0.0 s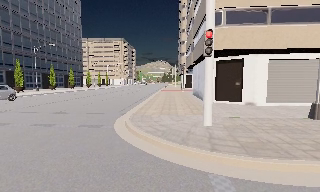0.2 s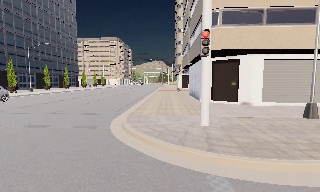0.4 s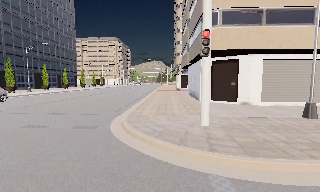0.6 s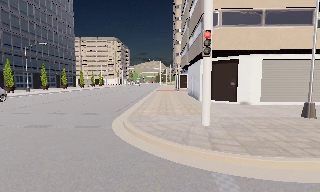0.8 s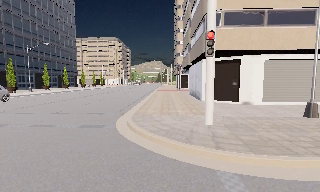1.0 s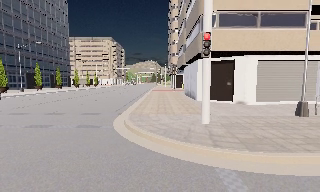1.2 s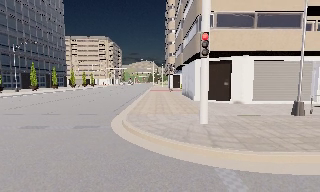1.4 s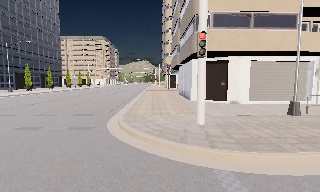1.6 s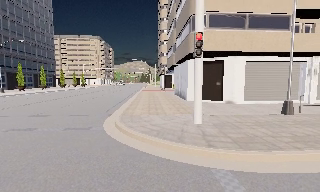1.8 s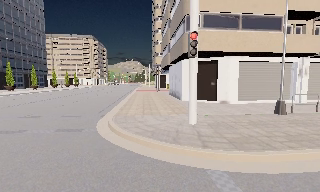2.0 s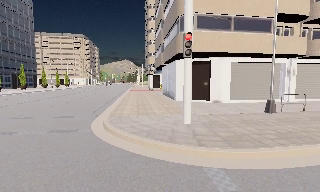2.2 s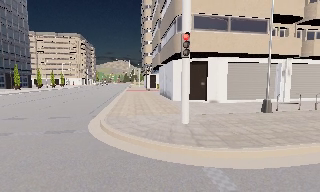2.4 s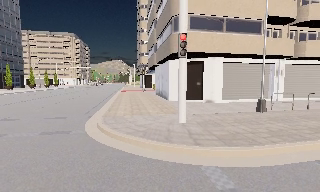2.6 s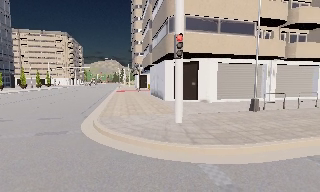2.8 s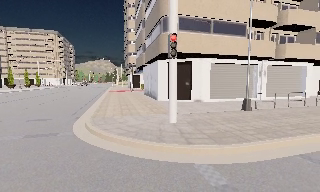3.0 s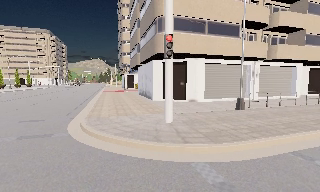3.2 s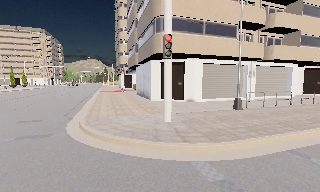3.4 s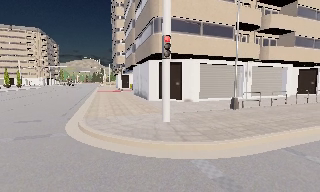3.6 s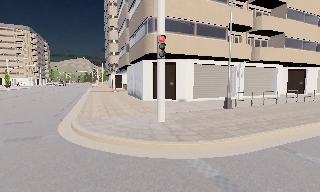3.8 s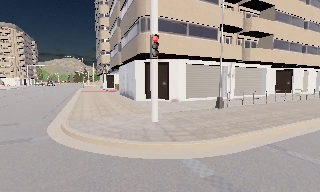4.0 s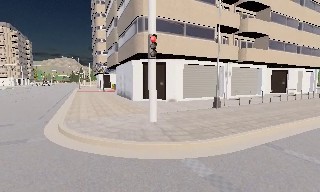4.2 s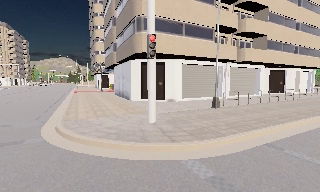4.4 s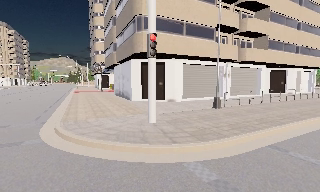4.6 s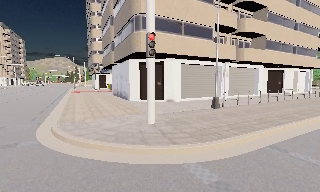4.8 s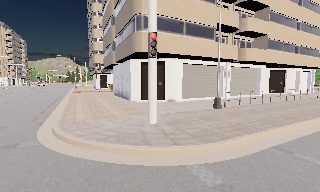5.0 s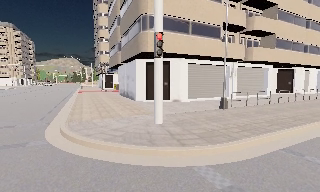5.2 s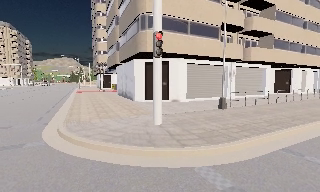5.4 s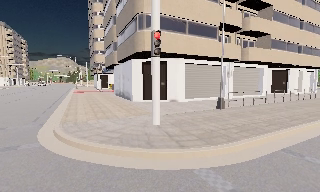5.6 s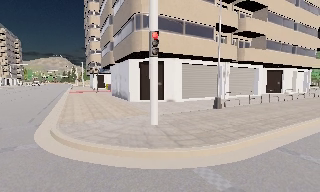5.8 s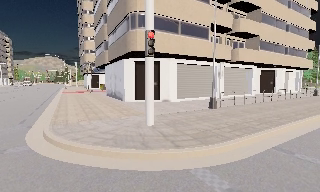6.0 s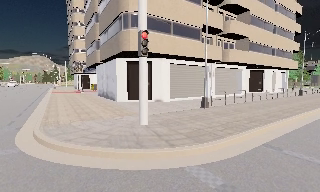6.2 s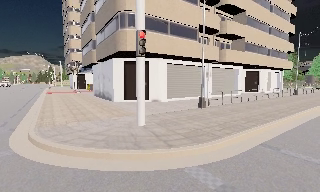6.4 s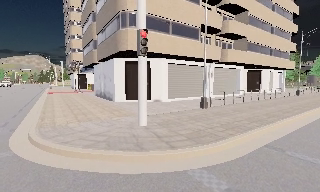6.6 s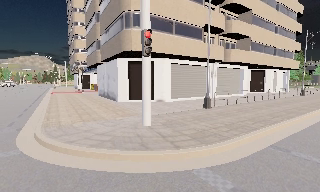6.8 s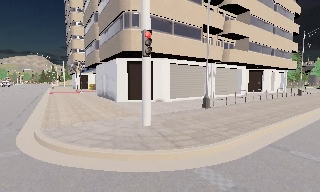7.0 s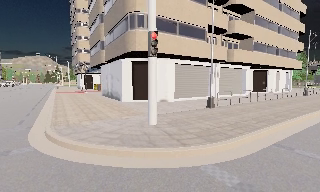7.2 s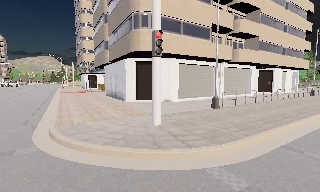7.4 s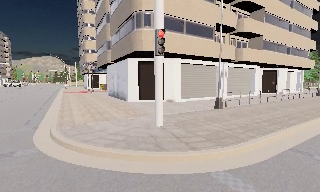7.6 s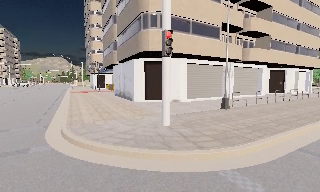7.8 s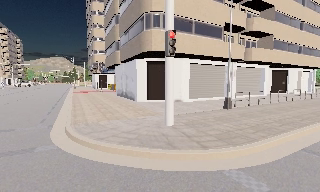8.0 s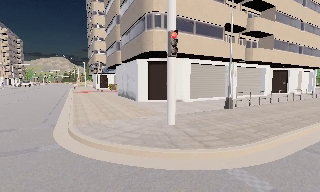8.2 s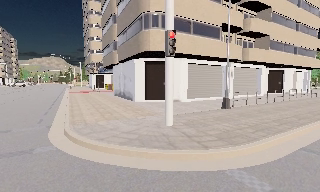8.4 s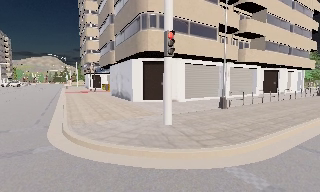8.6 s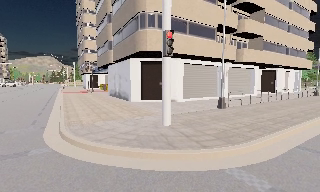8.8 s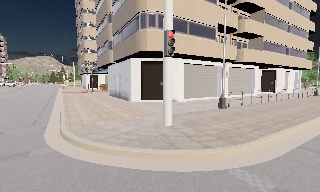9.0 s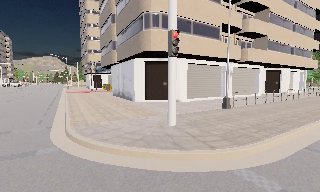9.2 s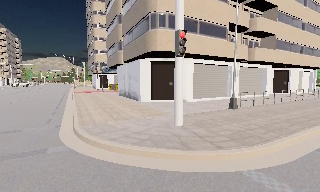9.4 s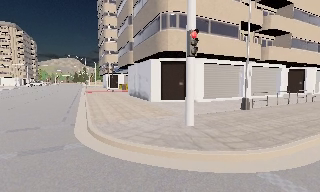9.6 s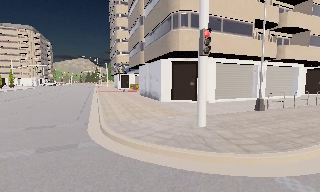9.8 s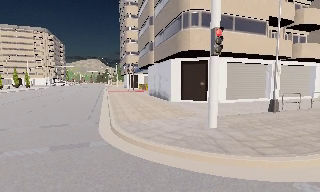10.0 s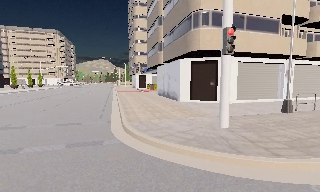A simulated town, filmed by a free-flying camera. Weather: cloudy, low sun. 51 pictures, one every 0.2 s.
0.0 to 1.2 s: The camera shifts only a little, or ends up much as it began.
1.2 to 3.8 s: The scene slides to the left, as the camera pans about 25 degrees to its right. It travels to its left, about 0.5 m.
3.8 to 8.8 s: The camera travels to its left and forward, about 1.5 m.
8.8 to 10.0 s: The camera pans to its left, which is counterclockwise from overhead, by about 15 degrees.
The film runs forward here.
